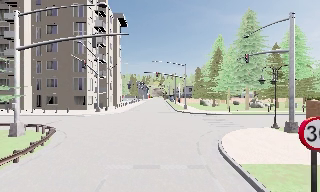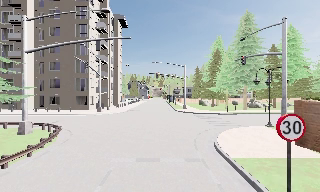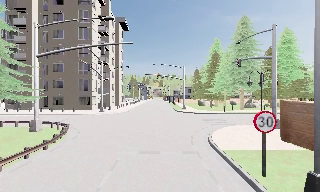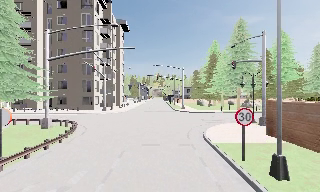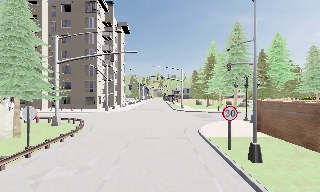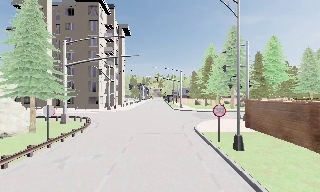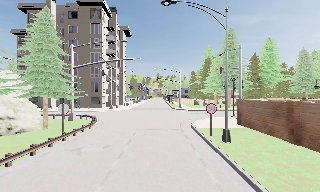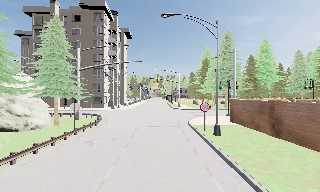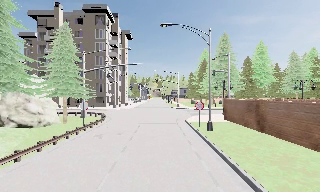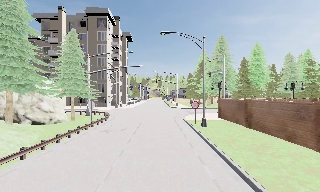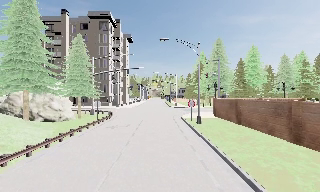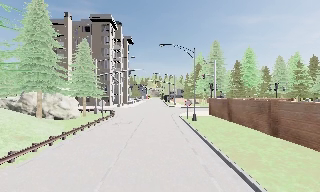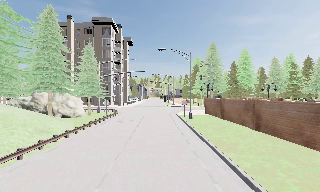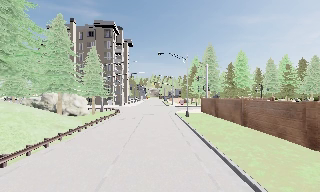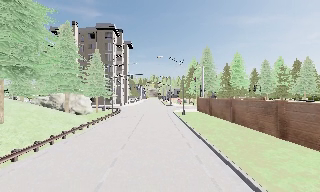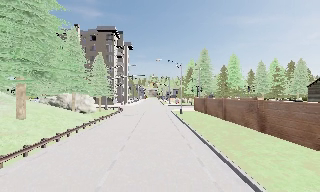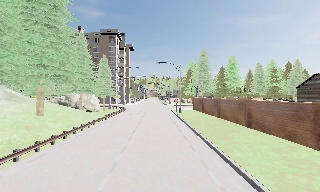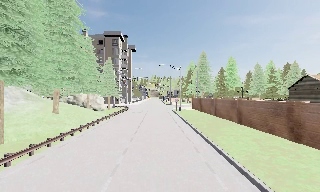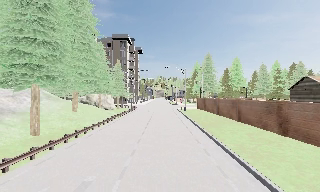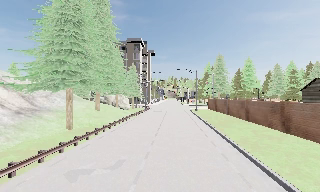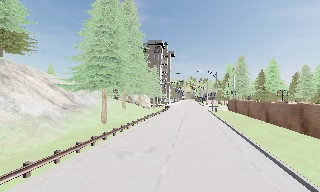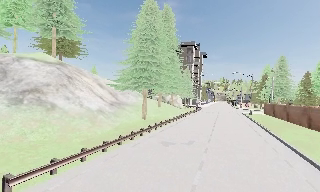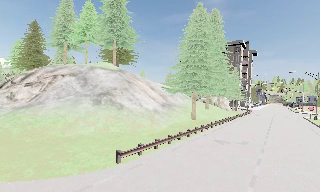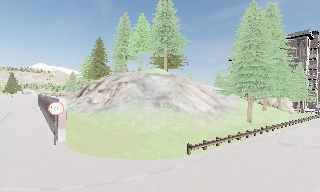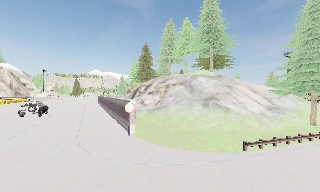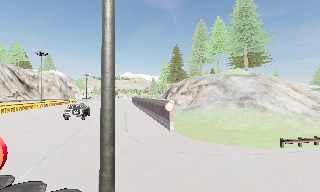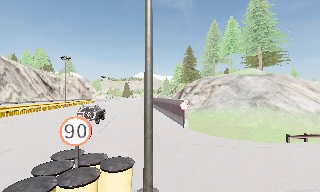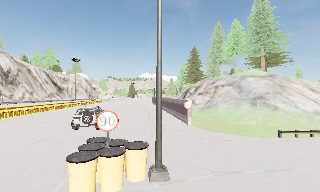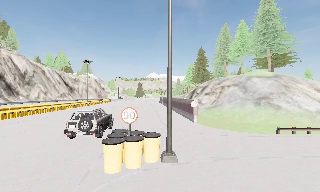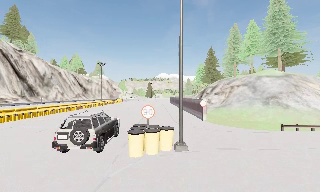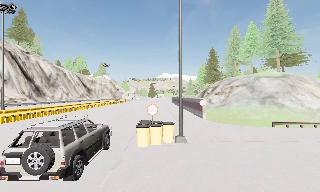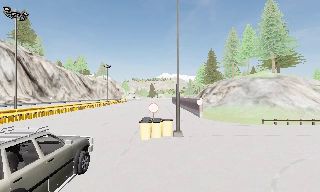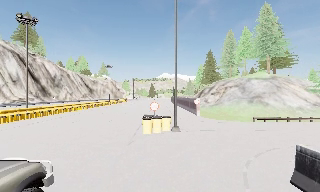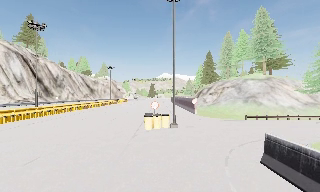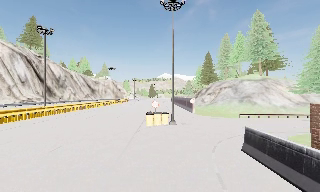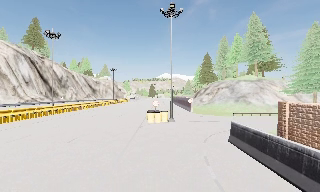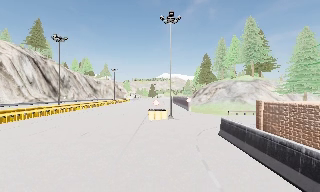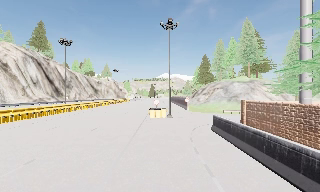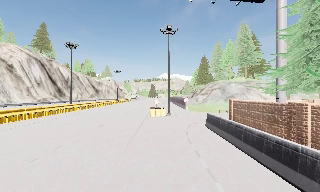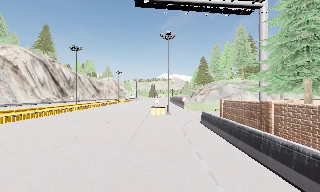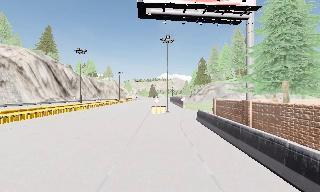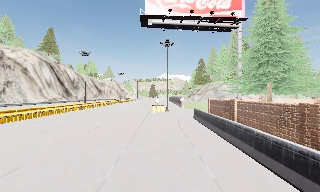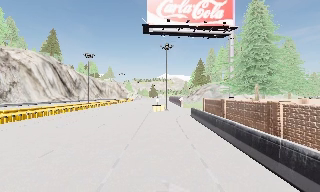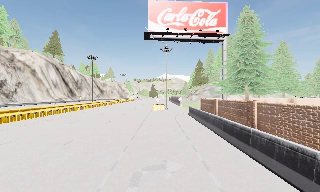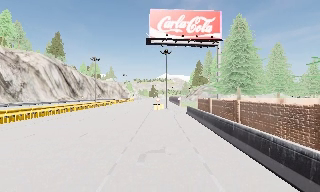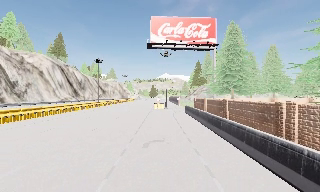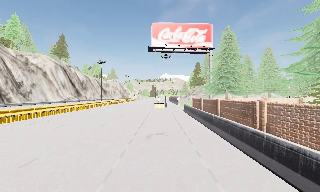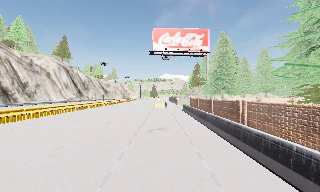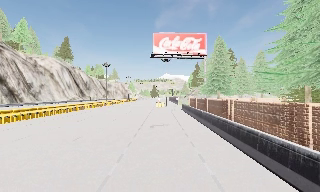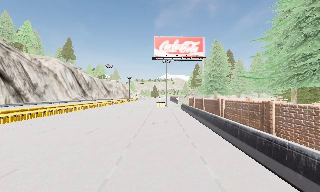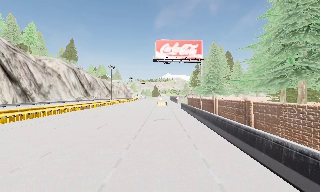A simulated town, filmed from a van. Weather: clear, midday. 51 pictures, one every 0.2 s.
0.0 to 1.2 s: The camera travels backward, about 7 m, so what stands in front gets smaller. It gains speed.
1.2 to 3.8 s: The camera travels backward, about 20 m, so what stands in front gets smaller.
3.8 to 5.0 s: The scene slides to the right, as the camera pans about 75 degrees to its left. It travels backward and to its left, about 10 m.
5.0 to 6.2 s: The camera pans to its left, which is counterclockwise from overhead, by about 15 degrees. It travels backward, about 8 m, so what stands in front gets smaller.
6.2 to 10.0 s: The camera travels backward, about 30 m, so what stands in front gets smaller.
The film runs backward here.
